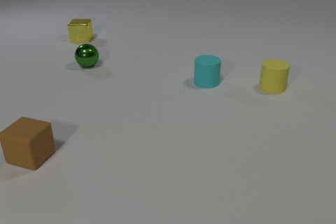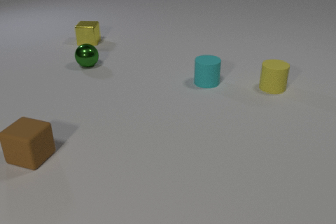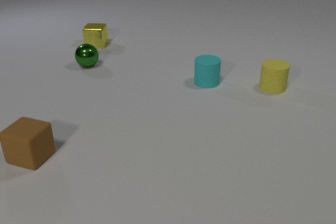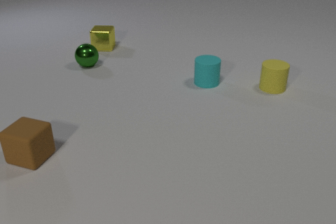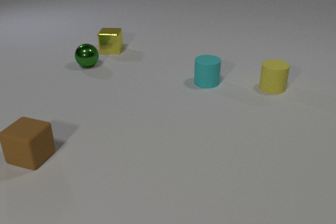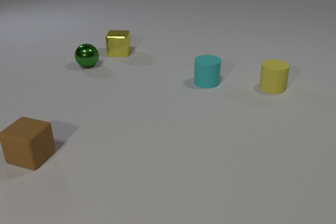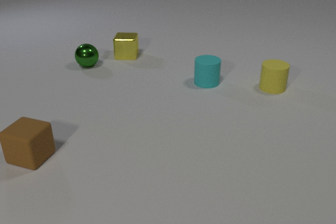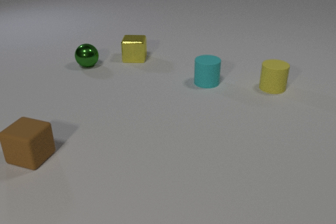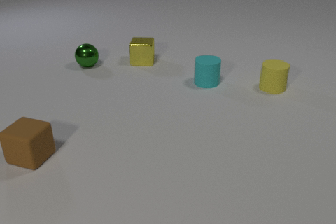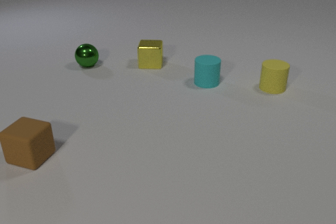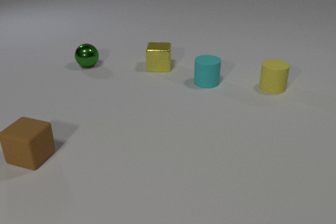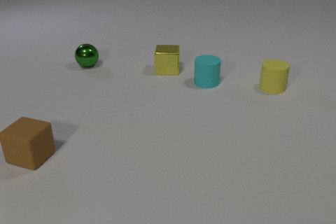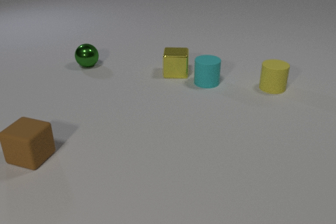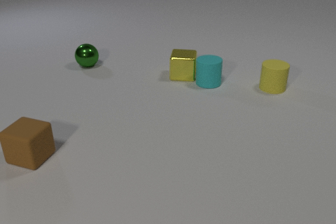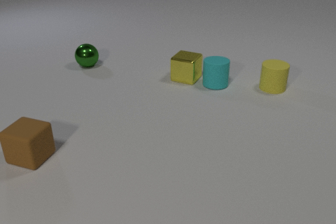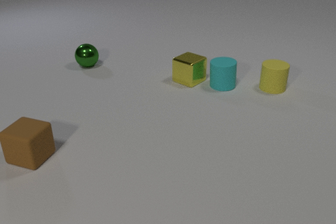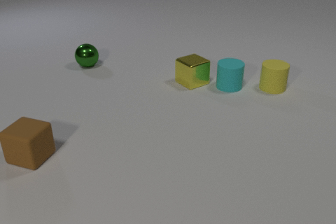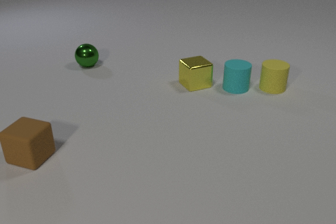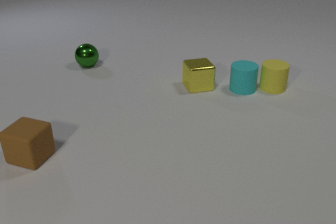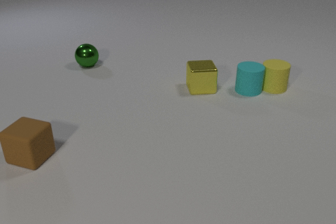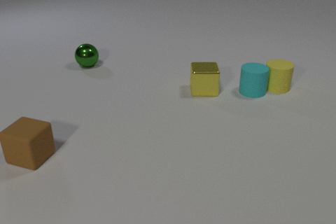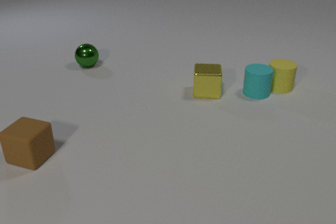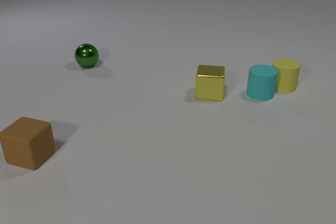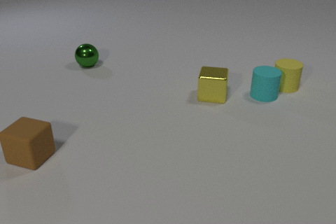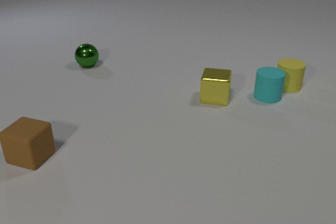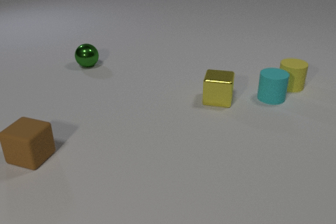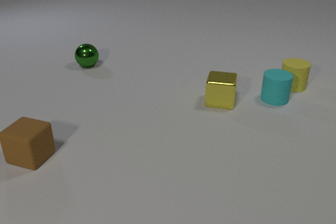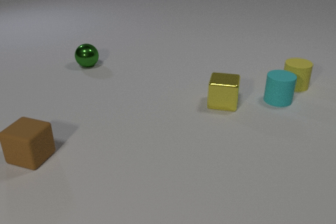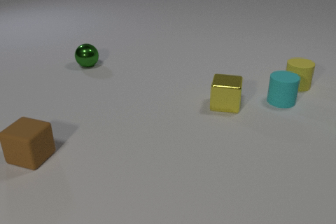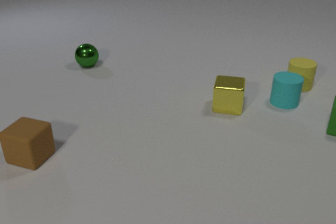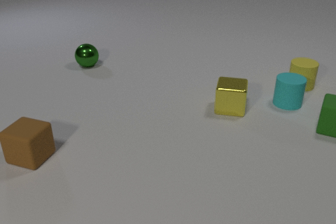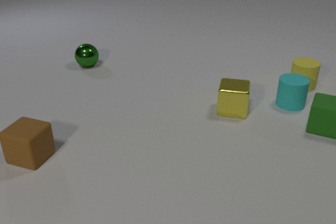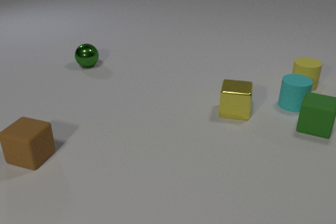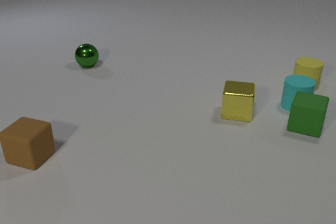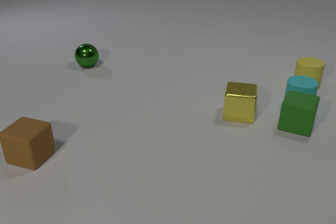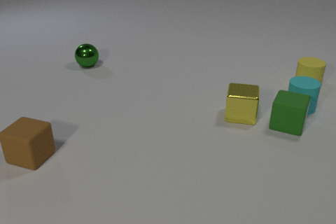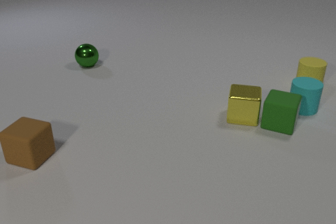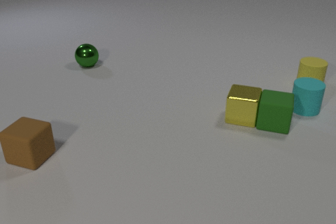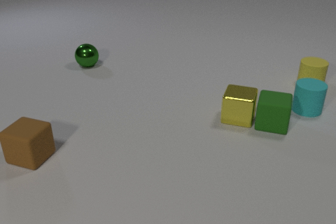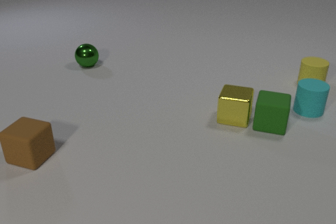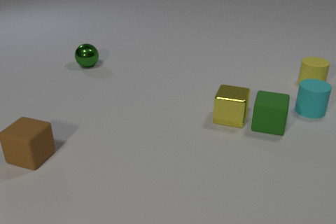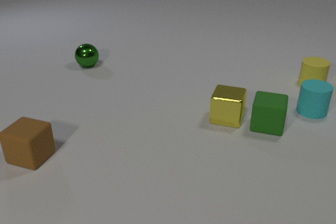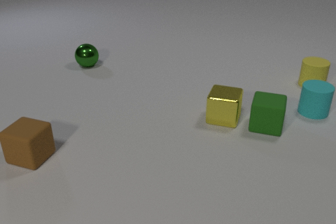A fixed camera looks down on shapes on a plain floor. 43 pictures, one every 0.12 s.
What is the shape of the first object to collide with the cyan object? cube.
How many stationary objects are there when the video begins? 4.
What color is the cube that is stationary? brown.
0.00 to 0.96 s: The yellow metal cube slides toward the camera and to the right.
0.96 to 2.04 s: The yellow metal cube slides toward the camera and to the right, spins clockwise seen from above by about 60 degrees, its near face sliding to the left. The cyan rubber cylinder slides to the right. The yellow metal cube and the cyan rubber cylinder collide.
2.04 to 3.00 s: The yellow metal cube slides toward the camera and to the right, spins so that its near face slides to the left, clockwise seen from above. The cyan rubber cylinder slides to the right and toward the camera. The yellow rubber cylinder slides to the right and away from the camera. The cyan rubber cylinder and the yellow rubber cylinder collide.
3.00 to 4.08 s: The yellow metal cube slides toward the camera and to the right. The cyan rubber cylinder slides to the right and toward the camera. The yellow rubber cylinder slides to the right and away from the camera. The green rubber cube comes in at the right edge, slides to the left.
4.08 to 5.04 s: The yellow metal cube slides to the left and toward the camera. The cyan rubber cylinder slides to the right. The yellow rubber cylinder moves, and ends about where it began. The green rubber cube slides to the left. The yellow metal cube and the green rubber cube collide.
